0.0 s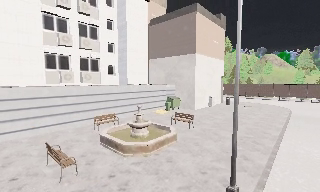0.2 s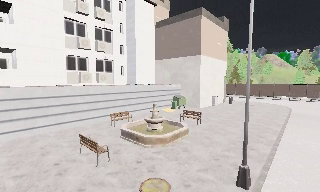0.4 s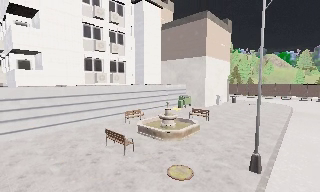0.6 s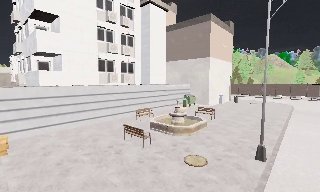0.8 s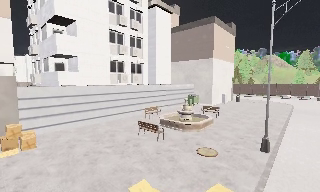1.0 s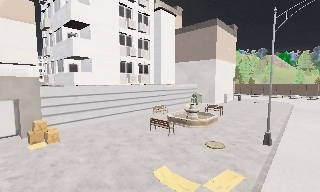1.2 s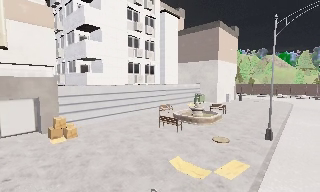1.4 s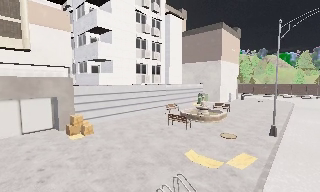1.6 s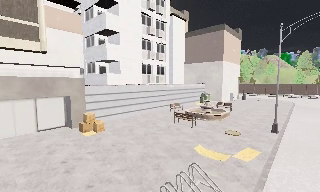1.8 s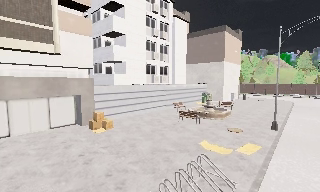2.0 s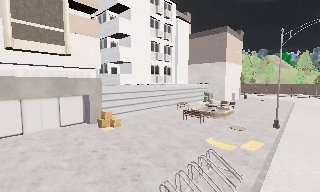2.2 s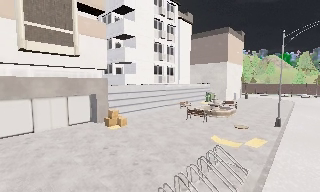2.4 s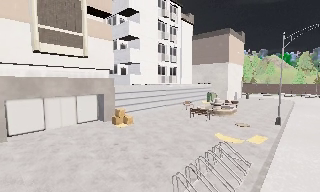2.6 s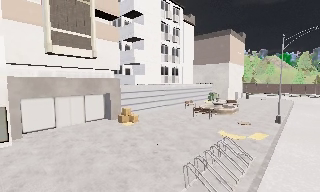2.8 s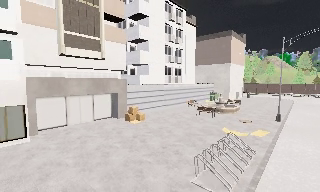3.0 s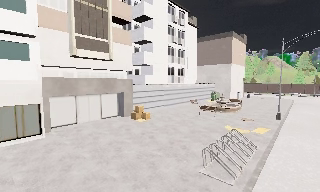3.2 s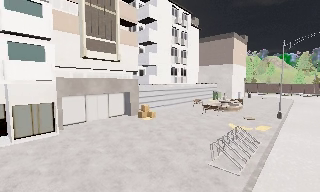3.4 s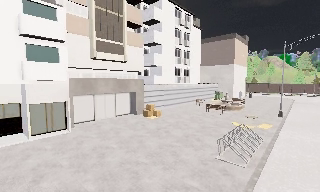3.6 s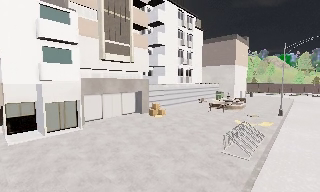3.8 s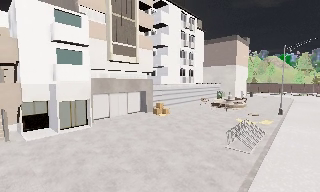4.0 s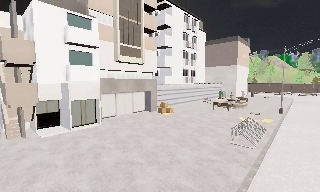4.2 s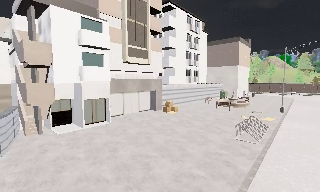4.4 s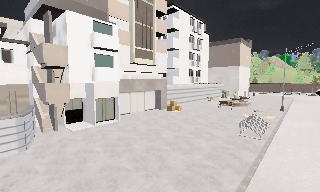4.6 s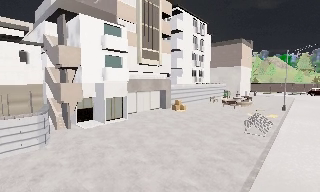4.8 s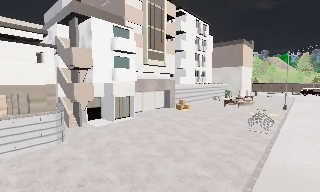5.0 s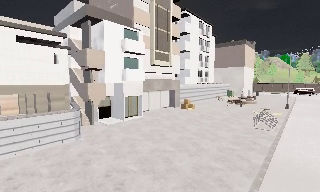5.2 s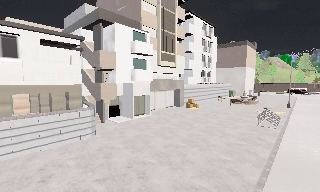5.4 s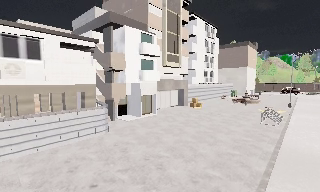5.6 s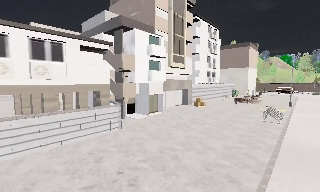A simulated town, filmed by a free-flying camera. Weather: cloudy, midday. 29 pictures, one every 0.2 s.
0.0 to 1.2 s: The camera travels backward and to its left, about 7 m, so what stands in front gets smaller.
1.2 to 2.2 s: The camera travels backward and to its left, about 4 m, so what stands in front gets smaller. It loses speed.
2.2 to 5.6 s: The camera travels backward and to its left, about 14 m, so what stands in front gets smaller.
The film runs forward here.
